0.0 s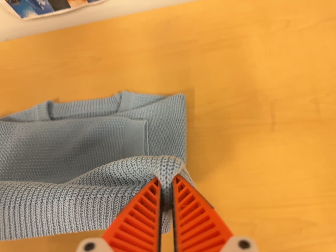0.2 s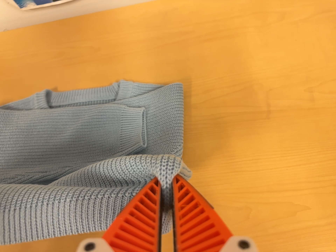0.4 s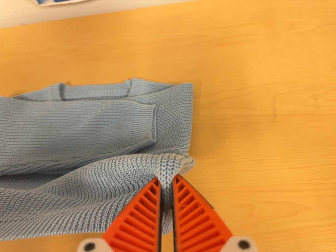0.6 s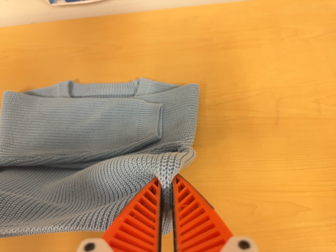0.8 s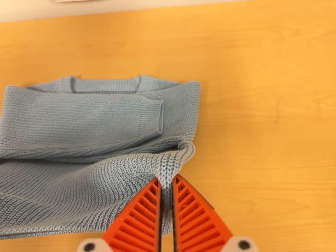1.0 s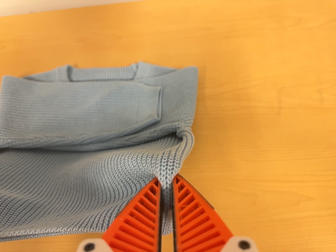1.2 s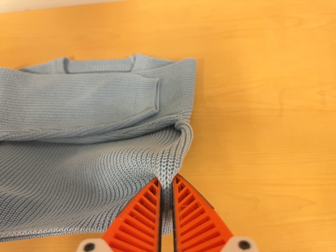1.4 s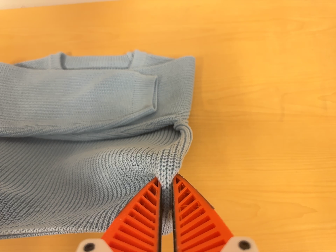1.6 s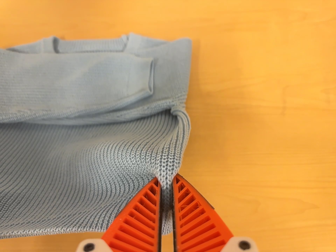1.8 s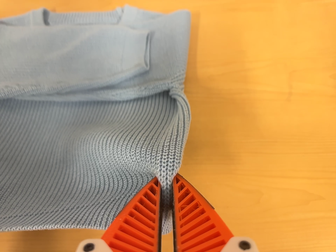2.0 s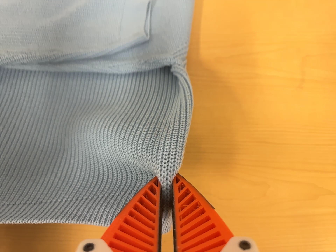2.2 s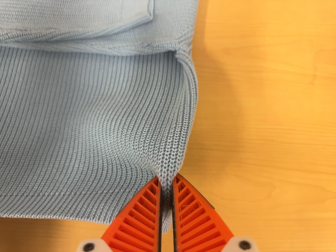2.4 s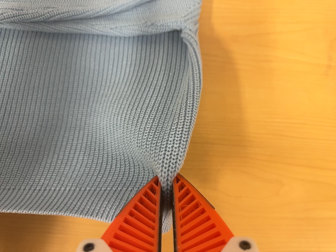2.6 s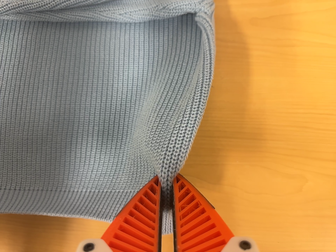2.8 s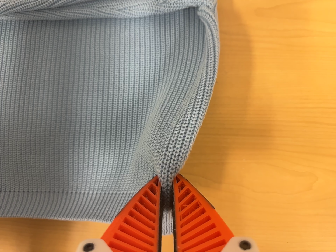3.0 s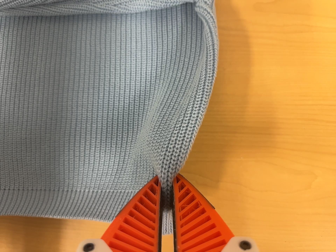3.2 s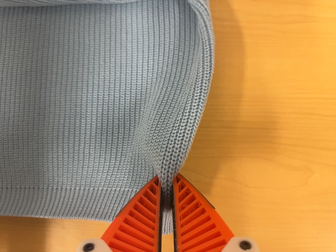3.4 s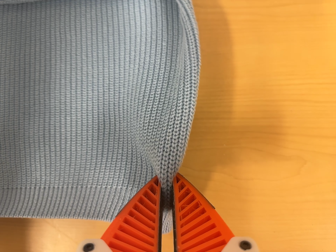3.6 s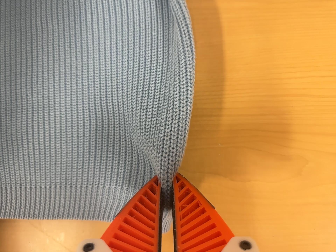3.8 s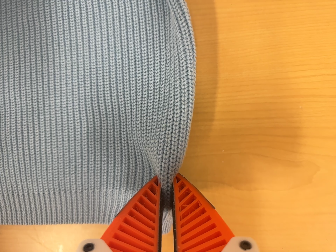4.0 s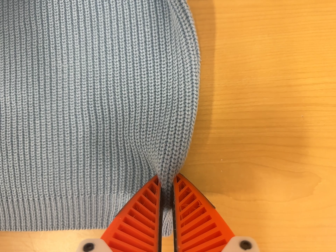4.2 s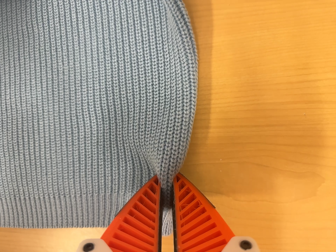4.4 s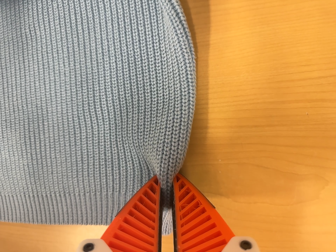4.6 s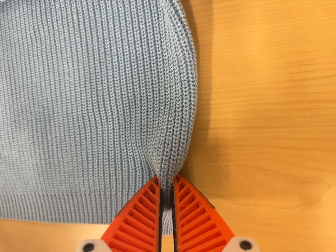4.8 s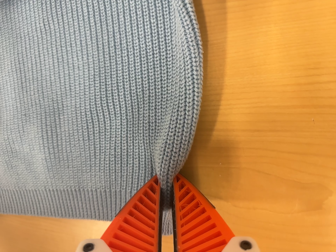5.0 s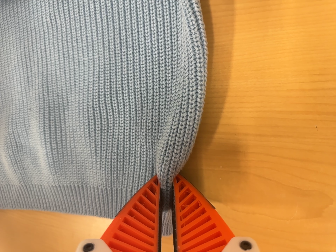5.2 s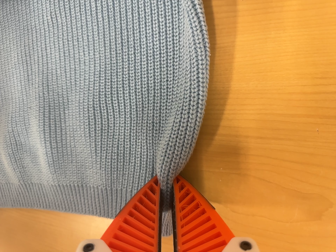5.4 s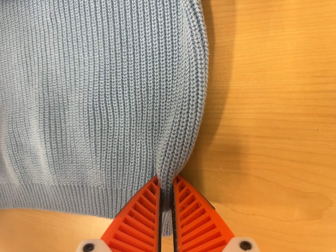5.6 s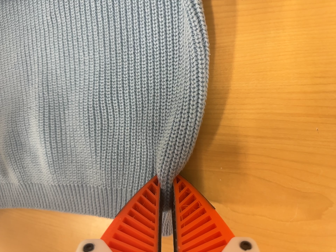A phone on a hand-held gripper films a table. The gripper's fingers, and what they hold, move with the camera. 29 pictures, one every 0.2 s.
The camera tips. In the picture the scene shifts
upward.
0.0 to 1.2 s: The camera travels toward the bottom of its view, about 6 cm, so close, fixed things drift upward.
1.2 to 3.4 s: The camera travels forward, about 16 cm, so what stands in front looms larger. Its aim tips toward the bottom of its view by about 20 degrees, and the scene shifts upward.
3.4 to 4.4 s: The camera pans to its left by about 10 degrees. It travels to its right and forward, about 8 cm.
4.4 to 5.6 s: The camera shifts only a little, or ends up much as it began.
The film runs backward here.
